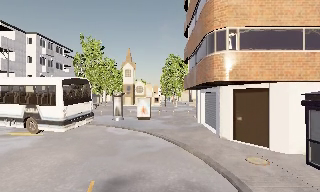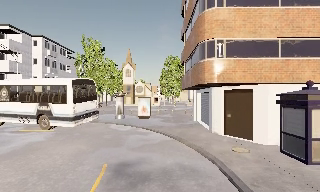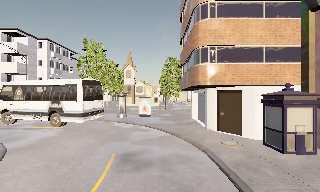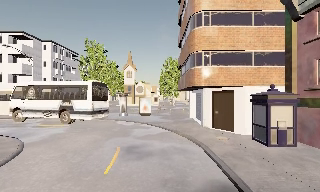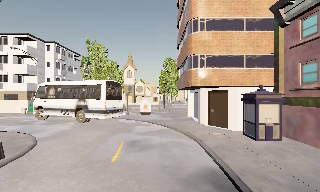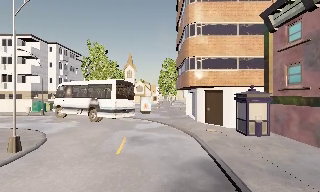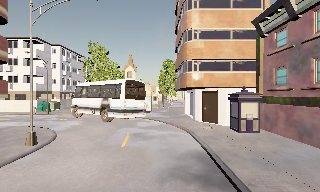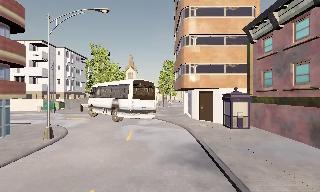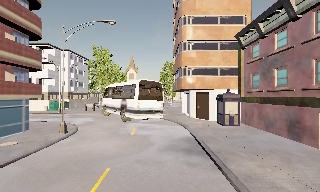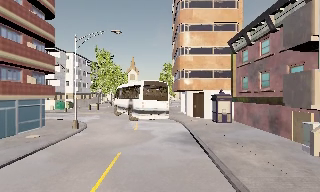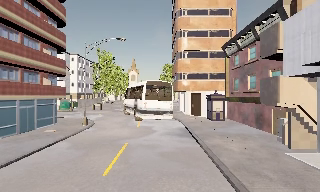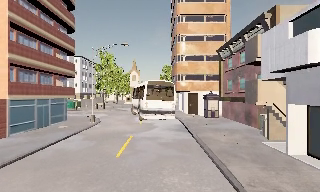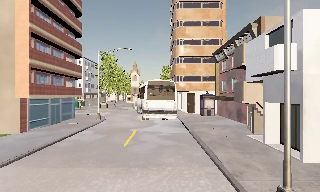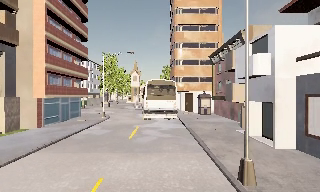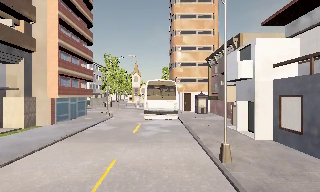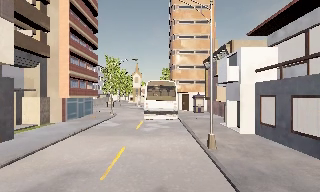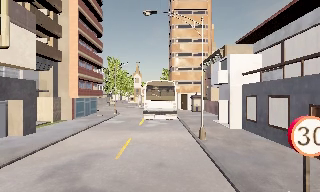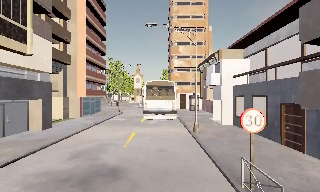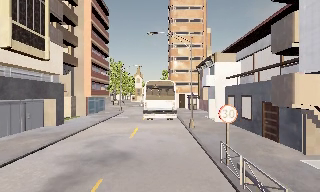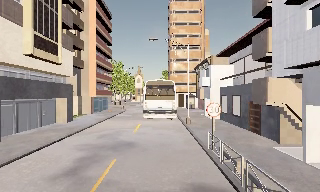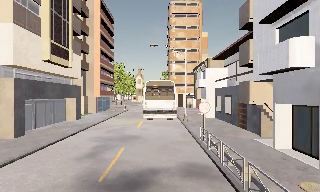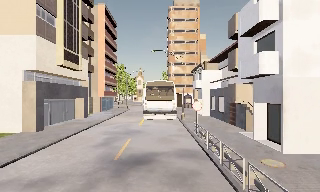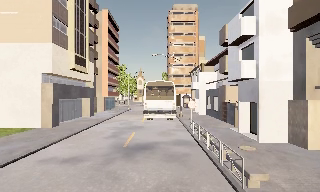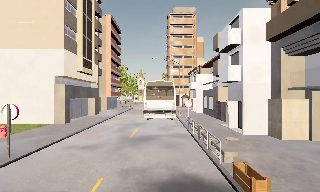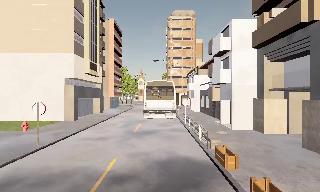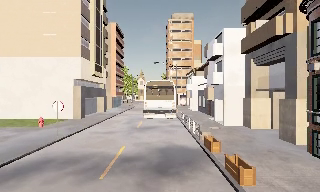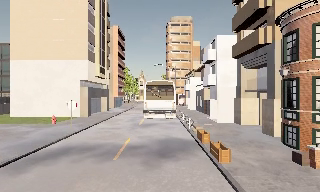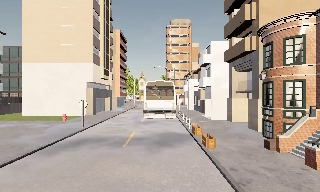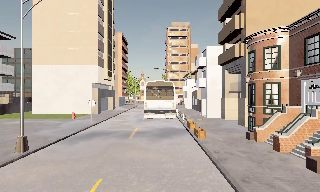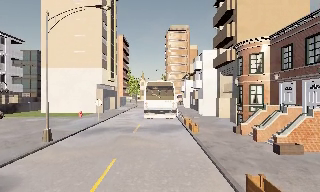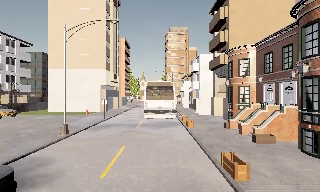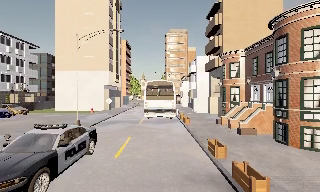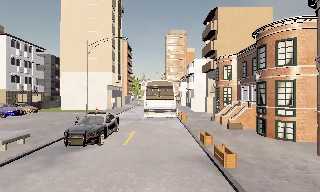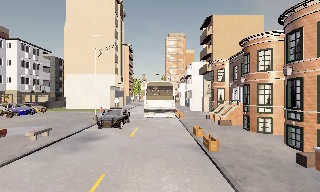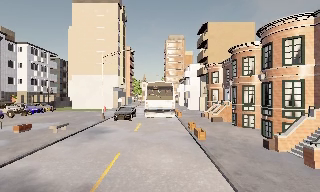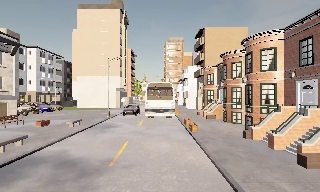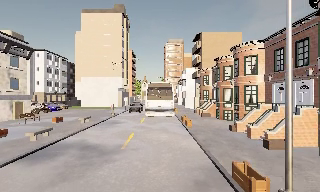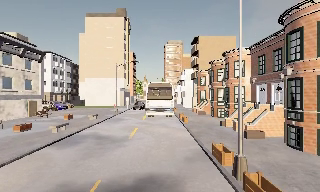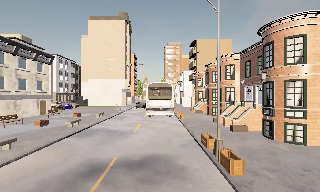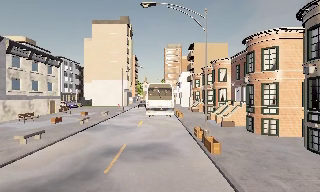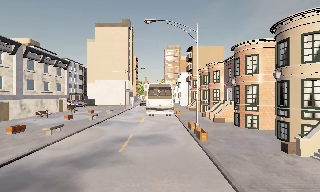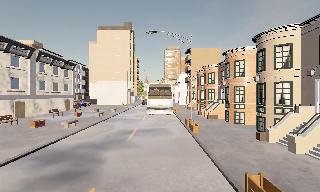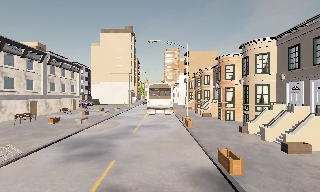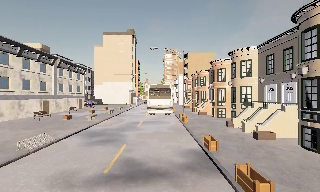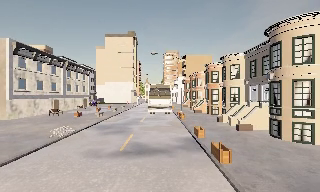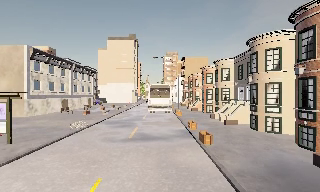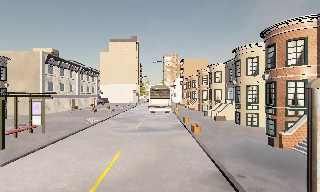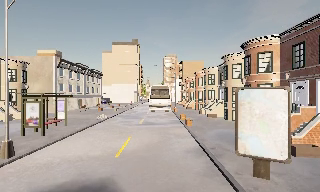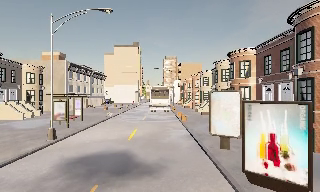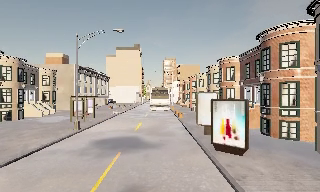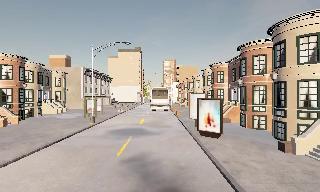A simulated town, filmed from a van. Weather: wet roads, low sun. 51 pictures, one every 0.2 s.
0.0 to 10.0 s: The camera travels backward, about 90 m, so what stands in front gets smaller. It gains speed.
The film runs backward here.
